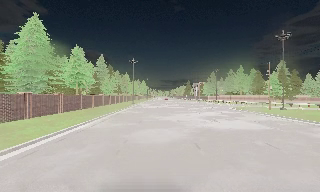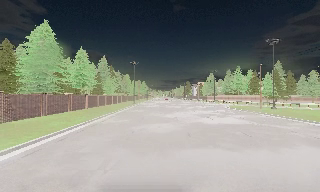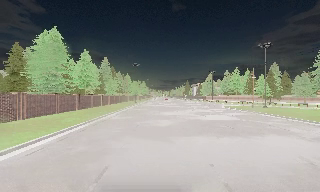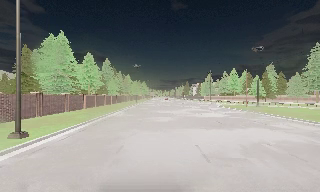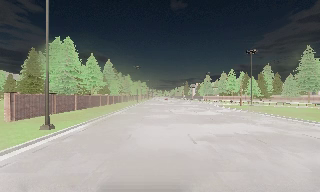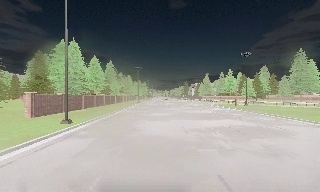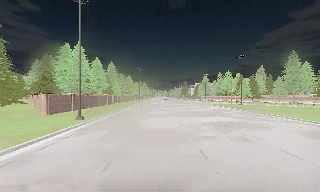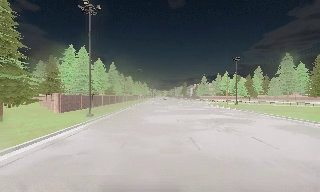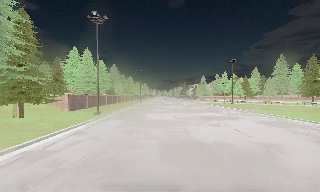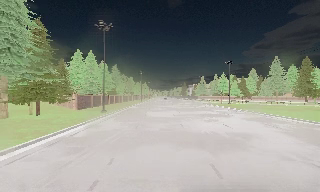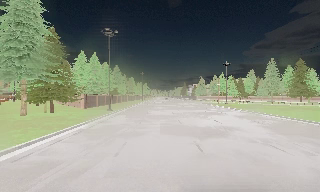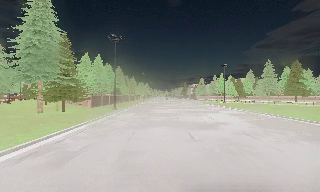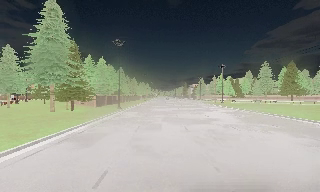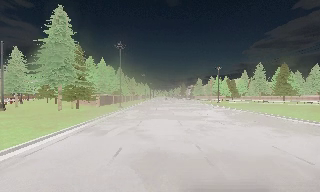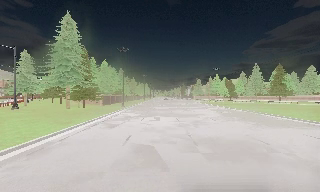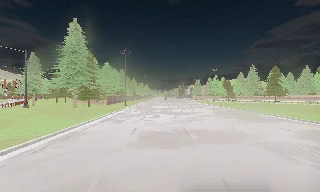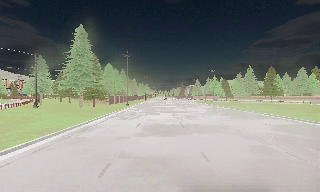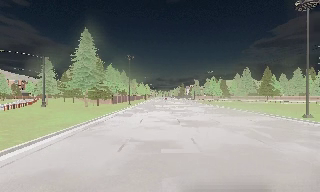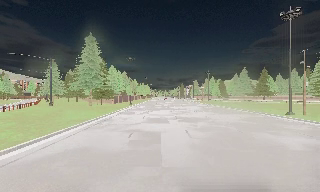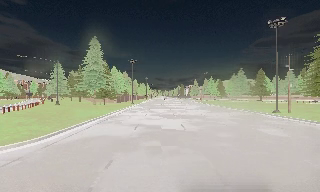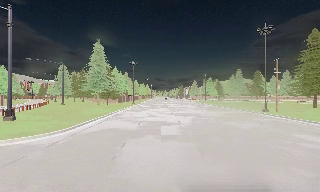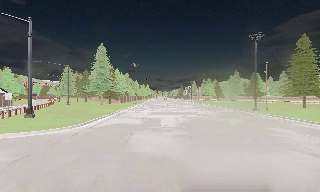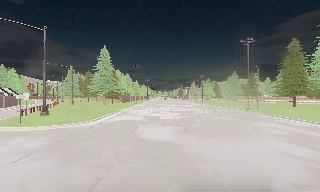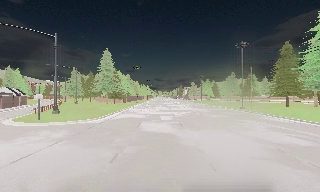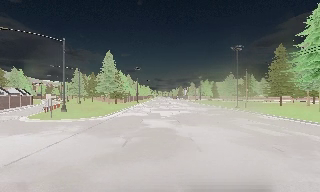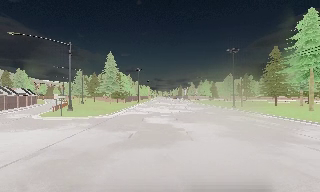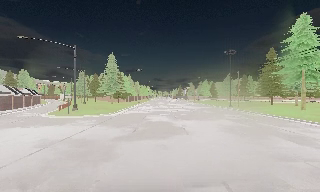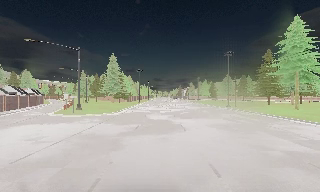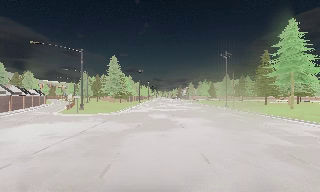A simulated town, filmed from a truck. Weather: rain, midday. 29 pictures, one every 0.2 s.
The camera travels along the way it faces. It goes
backward.
0.0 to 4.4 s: The camera travels backward, about 50 m, so what stands in front gets smaller.
4.4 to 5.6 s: The camera travels backward, about 9 m, so what stands in front gets smaller. It loses speed.
The film runs backward here.
